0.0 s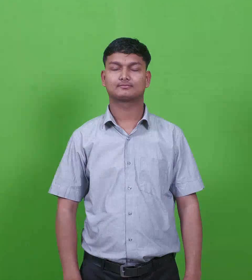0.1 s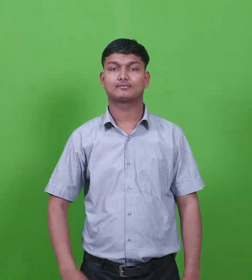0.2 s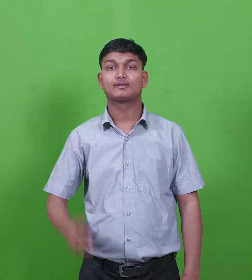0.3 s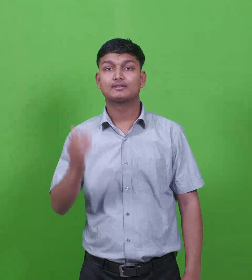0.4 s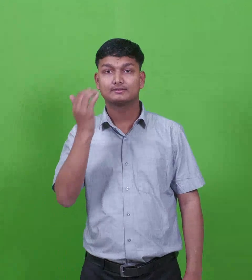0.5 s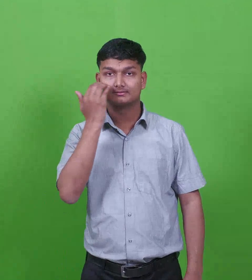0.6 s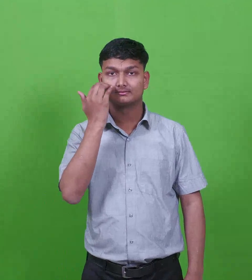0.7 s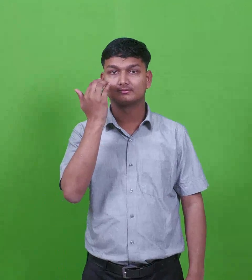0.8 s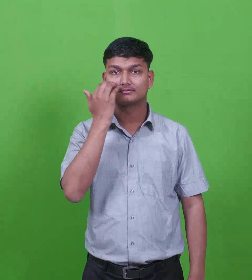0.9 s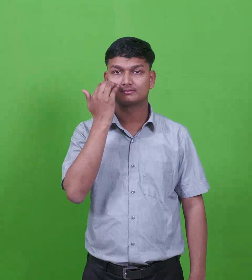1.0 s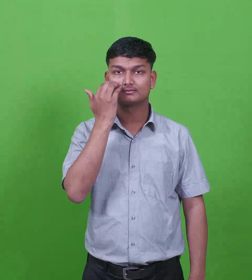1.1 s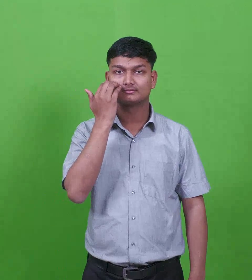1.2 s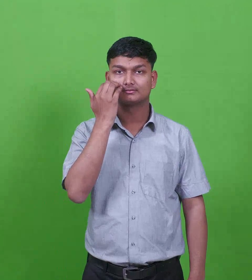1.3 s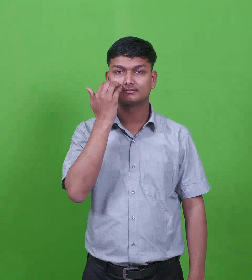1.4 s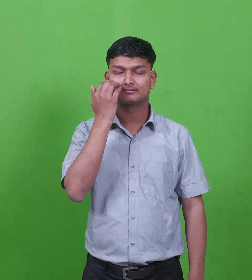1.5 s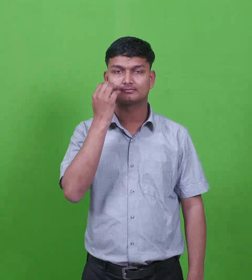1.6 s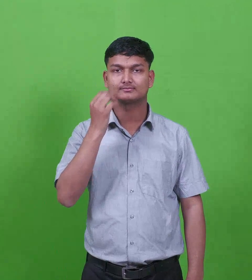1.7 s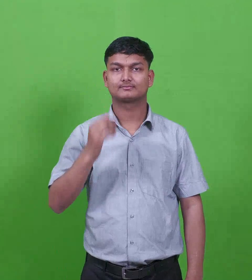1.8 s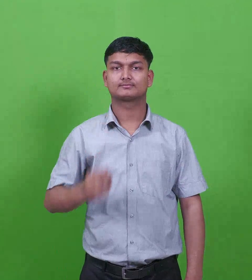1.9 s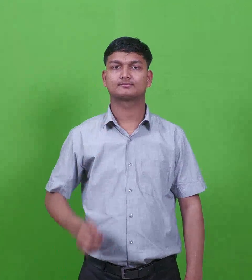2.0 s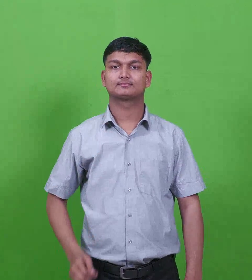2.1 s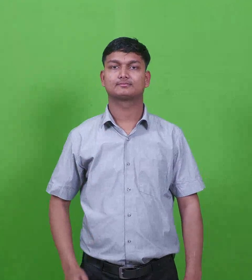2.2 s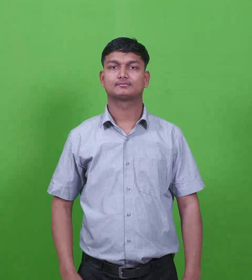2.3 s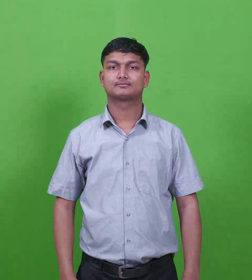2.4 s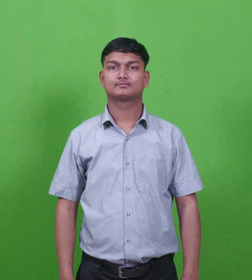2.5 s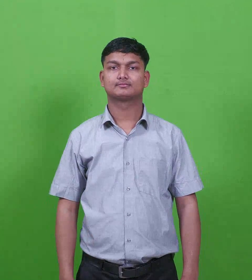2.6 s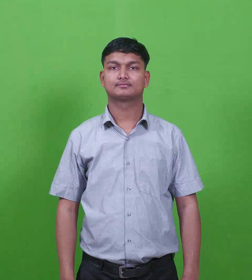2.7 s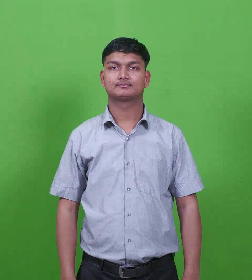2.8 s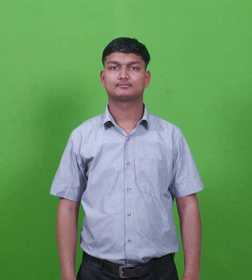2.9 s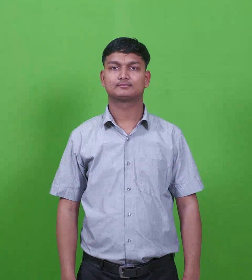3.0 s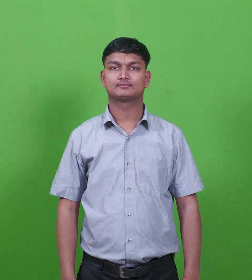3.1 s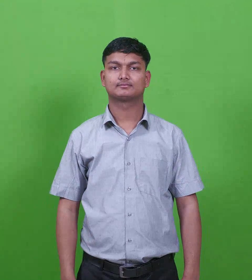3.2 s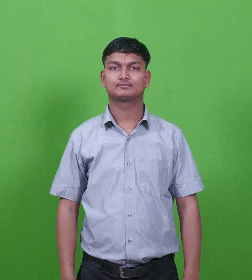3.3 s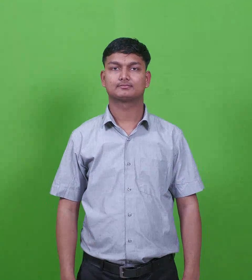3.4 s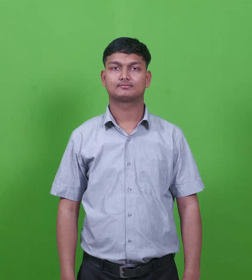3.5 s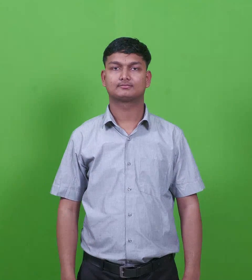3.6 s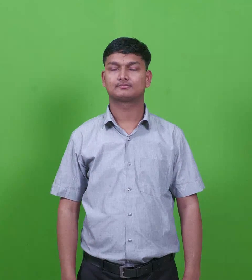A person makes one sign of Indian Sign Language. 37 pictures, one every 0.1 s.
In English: bartimaeus
